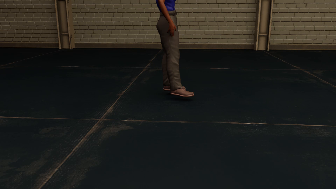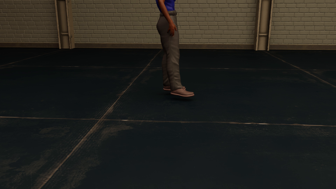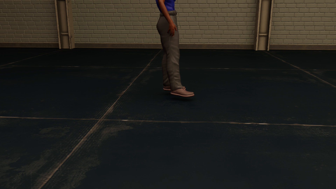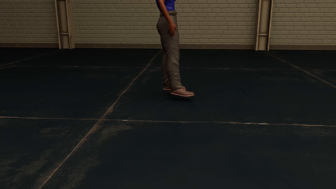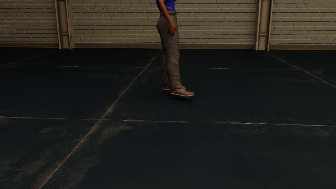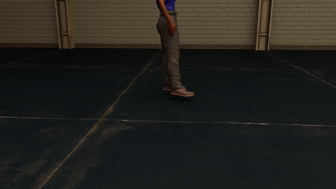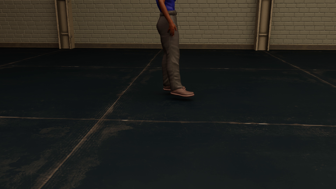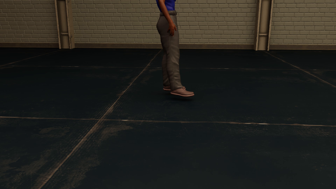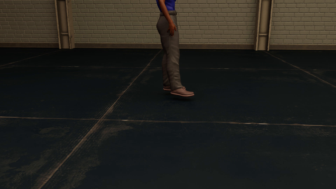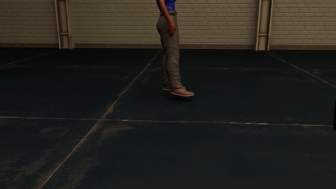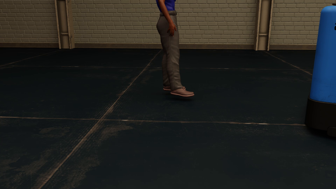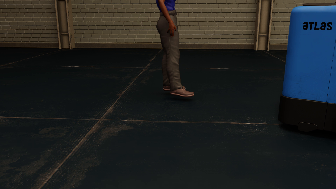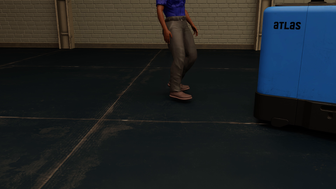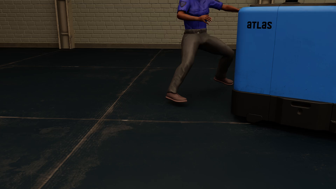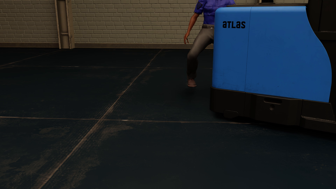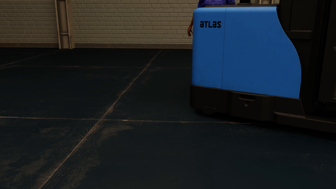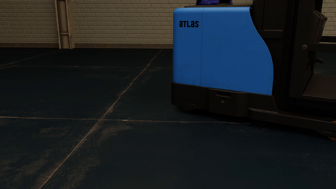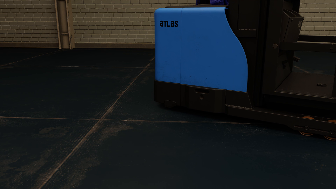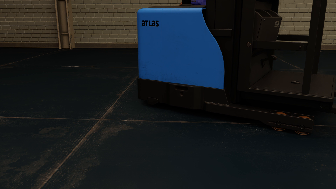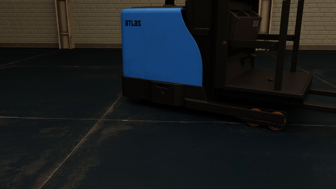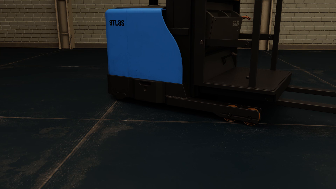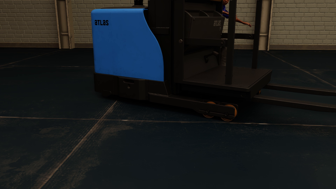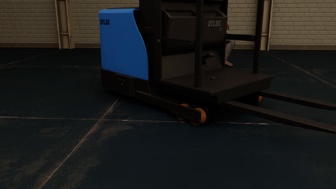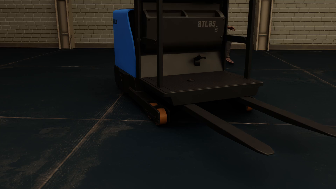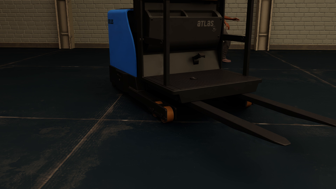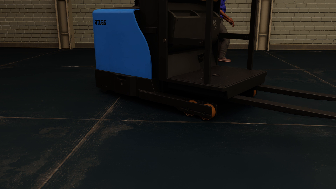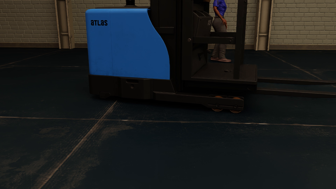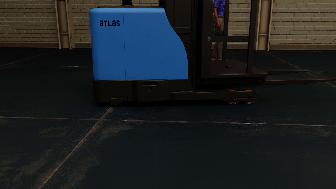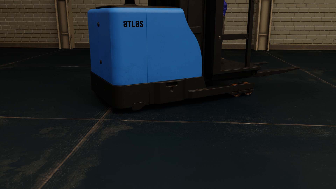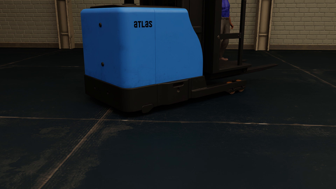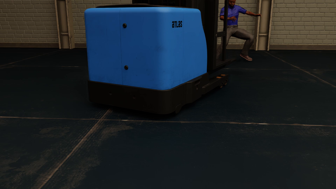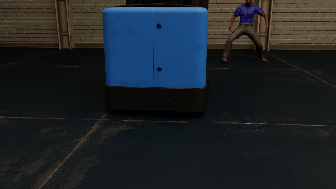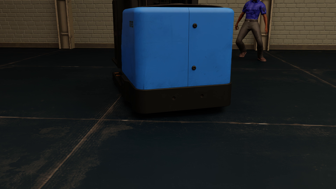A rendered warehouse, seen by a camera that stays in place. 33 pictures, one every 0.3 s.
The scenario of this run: Near miss between a forklift and a person.
